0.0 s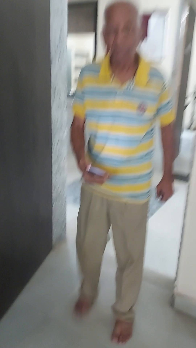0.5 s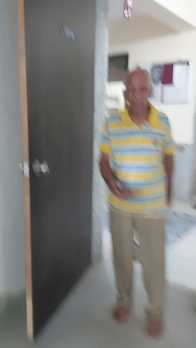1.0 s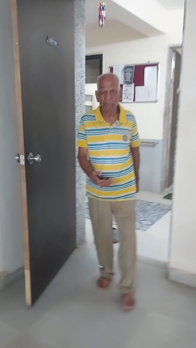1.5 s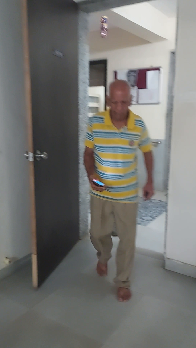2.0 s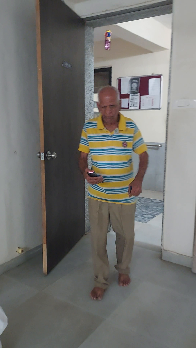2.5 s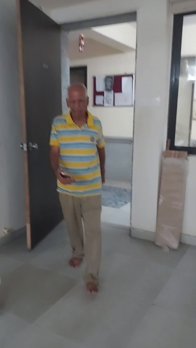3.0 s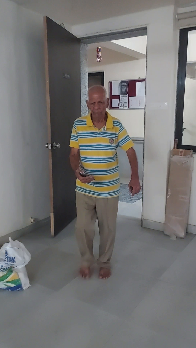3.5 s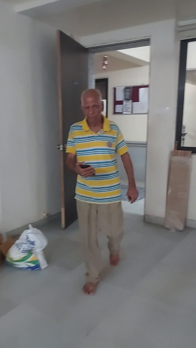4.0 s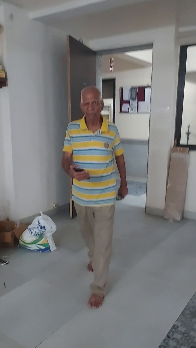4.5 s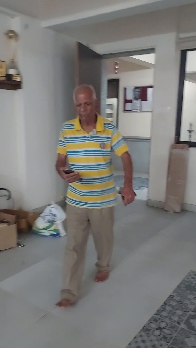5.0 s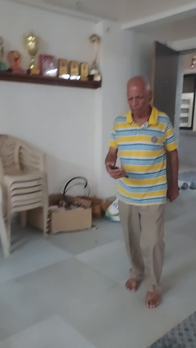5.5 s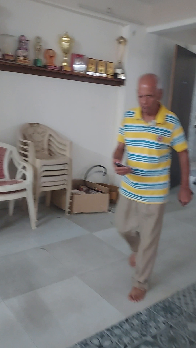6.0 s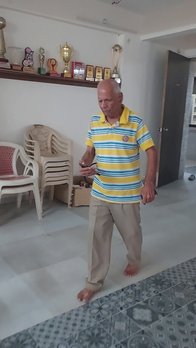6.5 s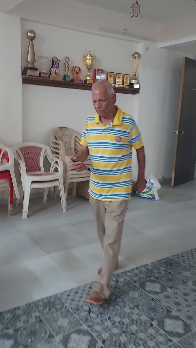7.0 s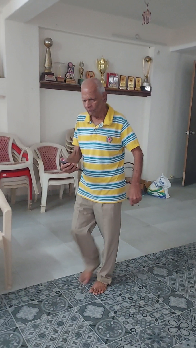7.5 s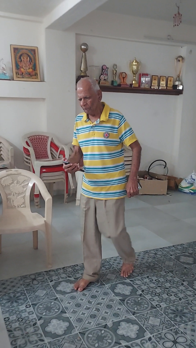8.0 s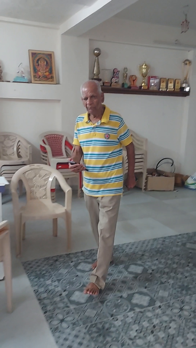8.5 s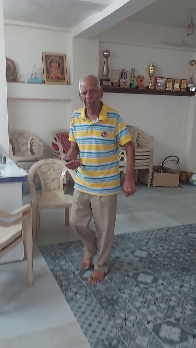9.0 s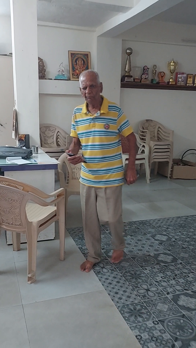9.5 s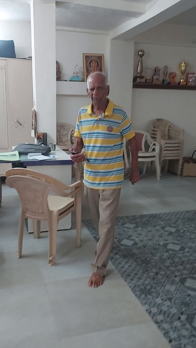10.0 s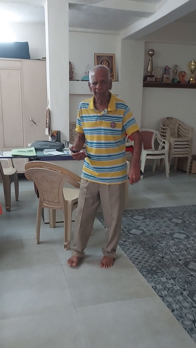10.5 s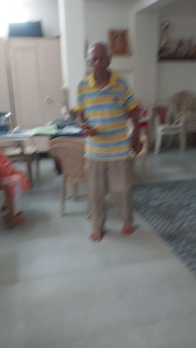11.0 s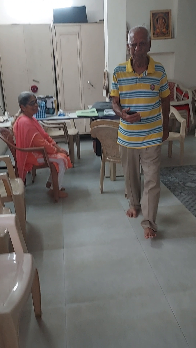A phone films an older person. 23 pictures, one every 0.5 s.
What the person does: Jogging.
